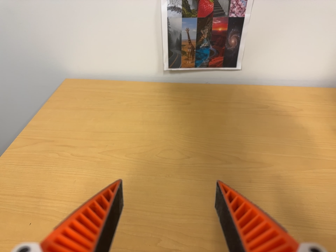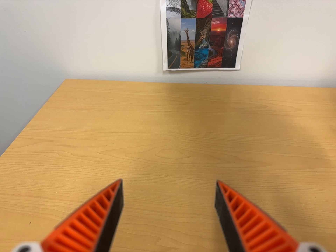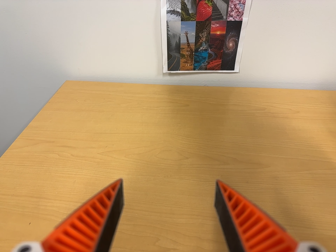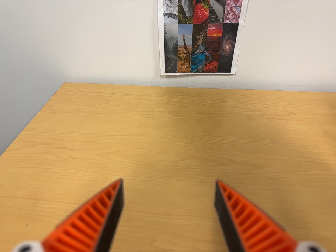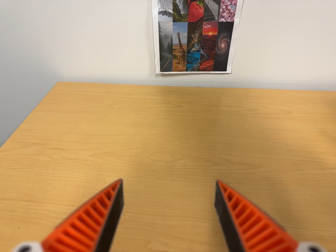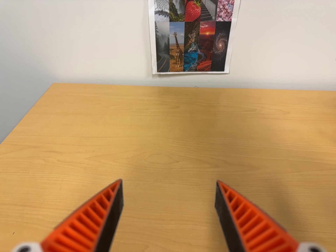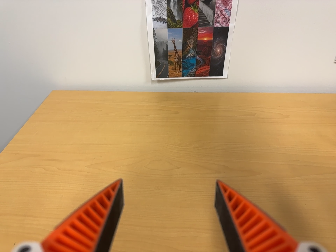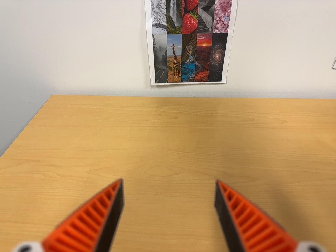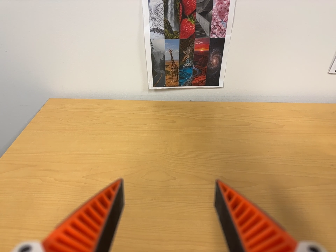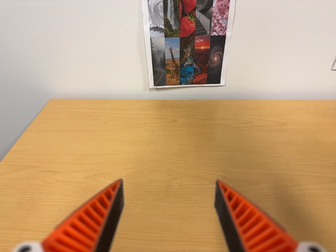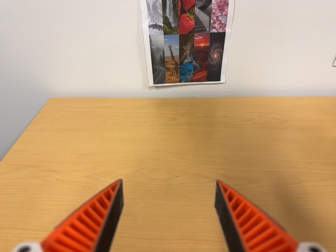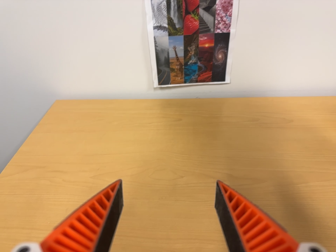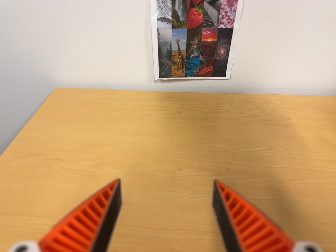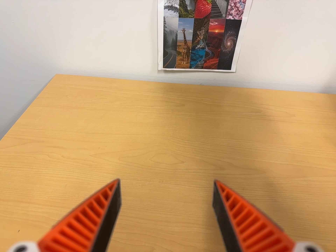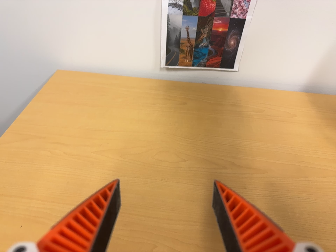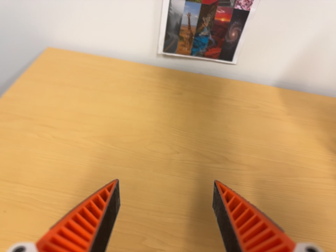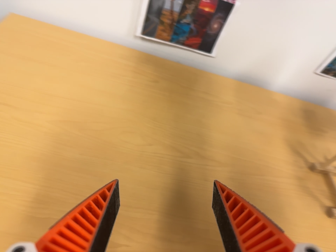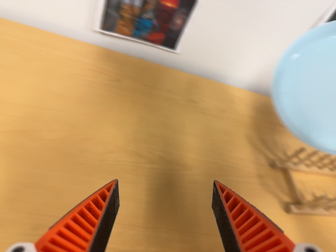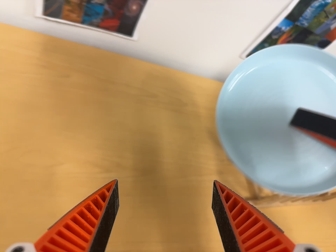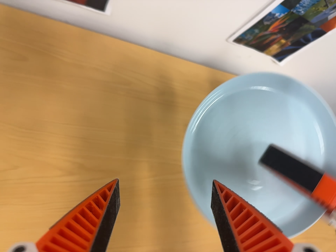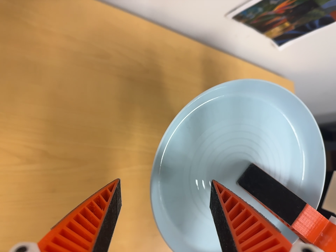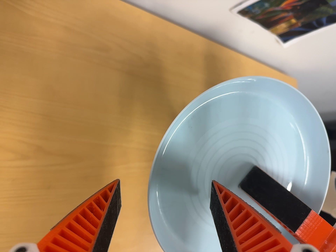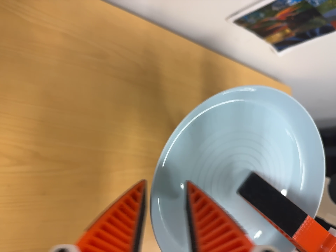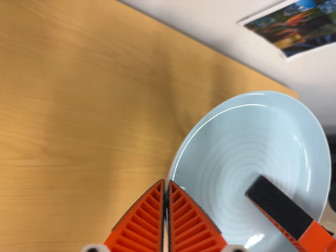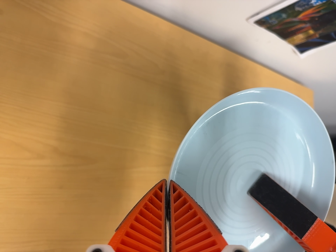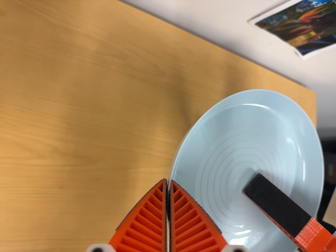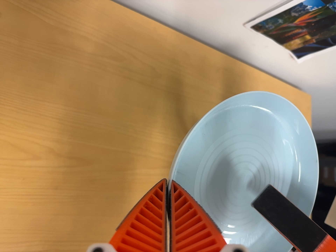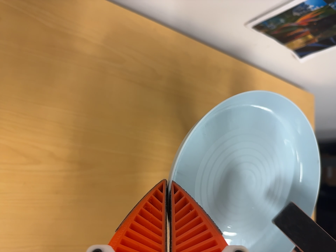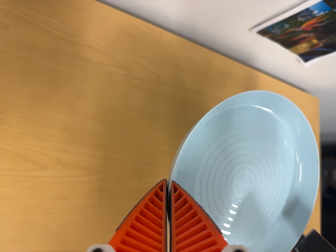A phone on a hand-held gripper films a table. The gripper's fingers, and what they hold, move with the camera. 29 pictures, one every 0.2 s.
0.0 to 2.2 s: The camera shifts only a little, or ends up much as it began.
2.2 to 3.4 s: The camera pans to its right by about 20 degrees. It travels toward the top of its view, forward and to its left, about 9 cm. Its aim tips toward the bottom of its view by about 15 degrees. It rolls about its line of sight by about 15 degrees, and the scene rotates clockwise.
3.4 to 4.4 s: The camera pans to its right by about 15 degrees. It travels toward the top of its view and forward, about 24 cm. Its aim tips toward the bottom of its view by about 25 degrees. It rolls about its line of sight by about 10 degrees, and the scene rotates clockwise.
4.4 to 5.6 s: The camera shifts only a little, or ends up much as it began.
The film runs backward here.
